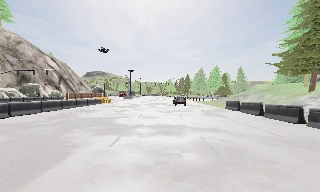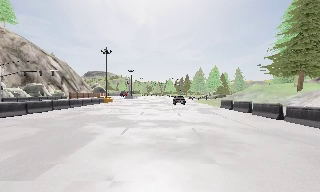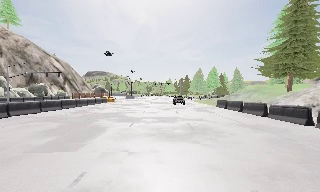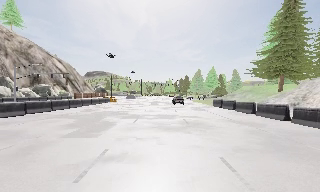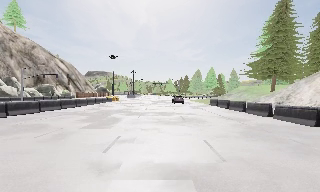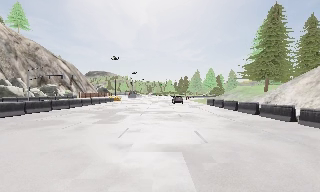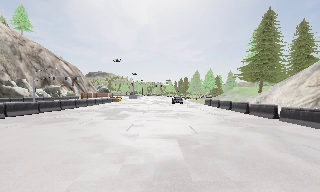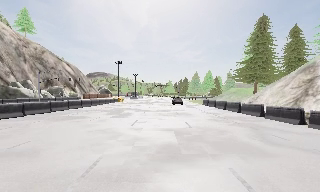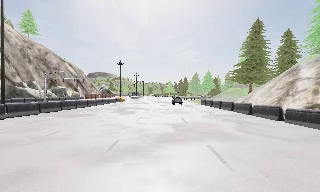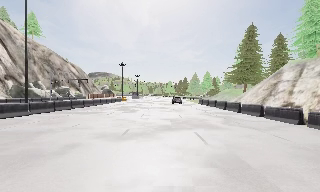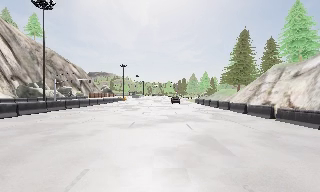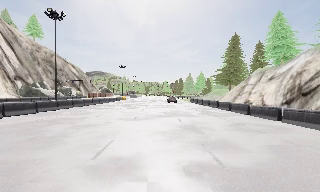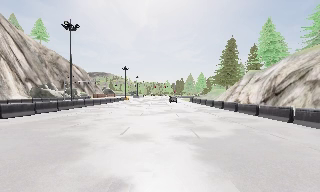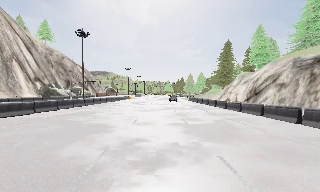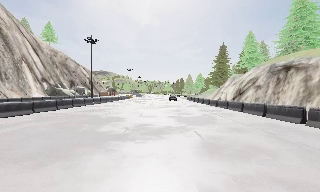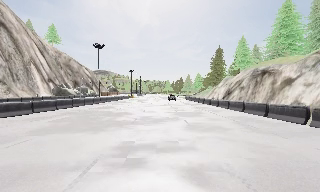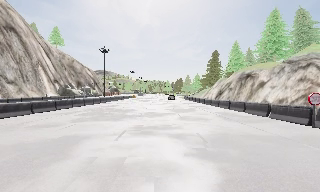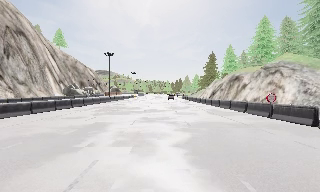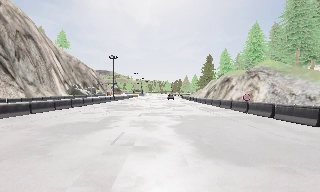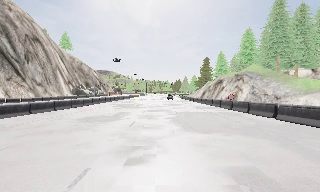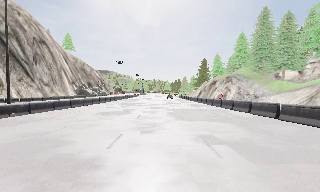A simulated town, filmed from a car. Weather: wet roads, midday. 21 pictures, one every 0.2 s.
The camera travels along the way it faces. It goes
backward.
0.0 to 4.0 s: The camera travels backward, about 50 m, so what stands in front gets smaller. It gains speed.
The film runs backward here.
